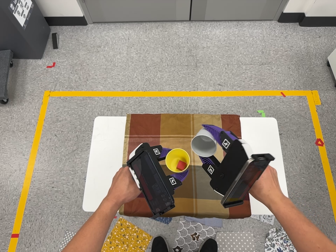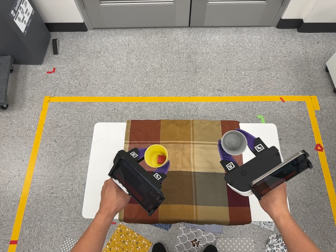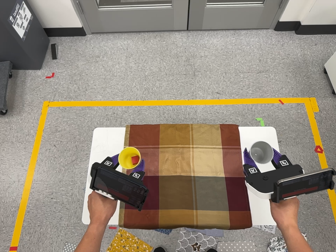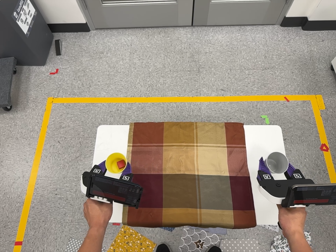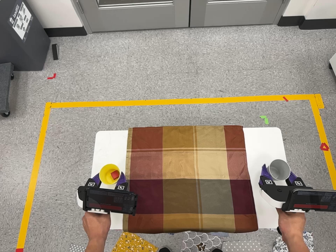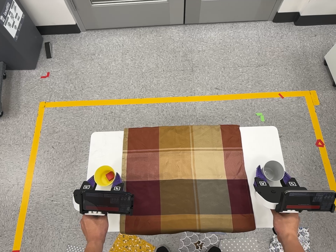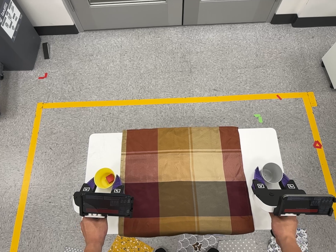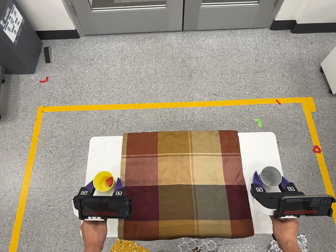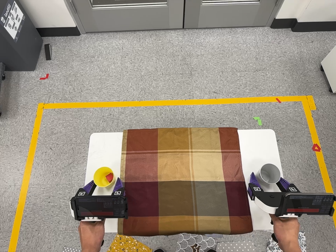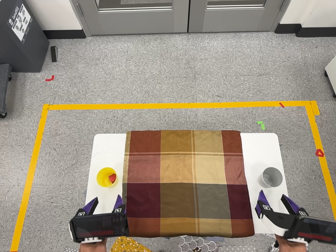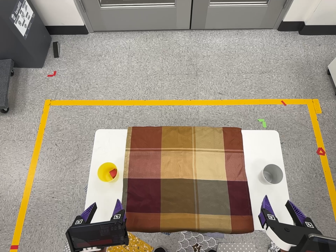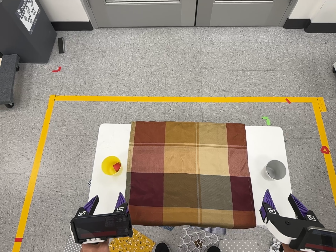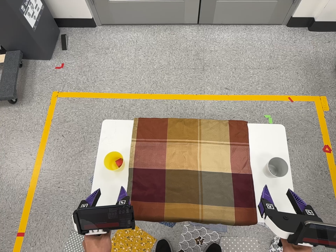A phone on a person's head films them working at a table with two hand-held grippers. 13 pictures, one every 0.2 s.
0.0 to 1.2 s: The camera travels toward the top of its view, about 7 cm, so close, fixed things drift downward.
1.2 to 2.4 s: The camera travels toward the bottom of its view, about 6 cm, so close, fixed things drift upward.
The film runs forward here.
